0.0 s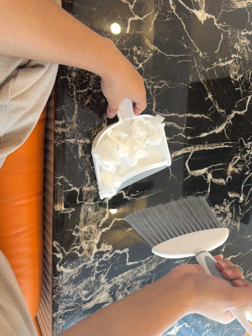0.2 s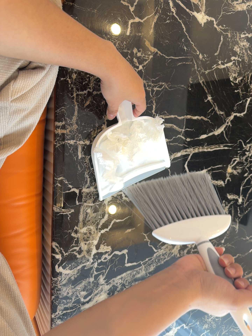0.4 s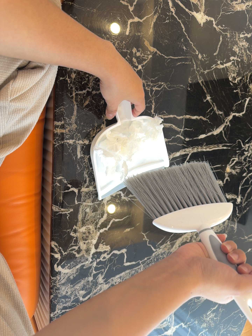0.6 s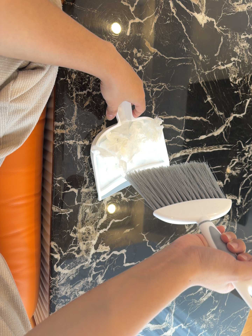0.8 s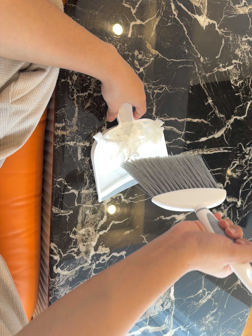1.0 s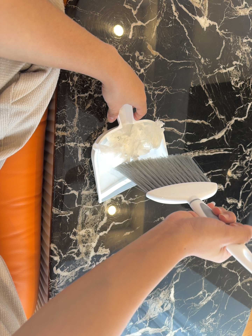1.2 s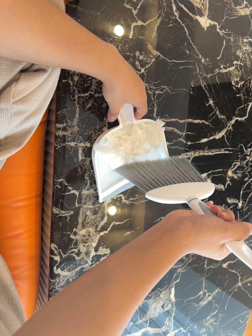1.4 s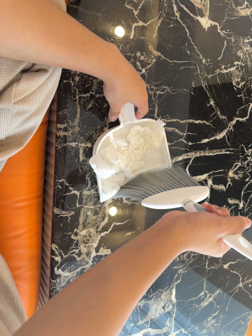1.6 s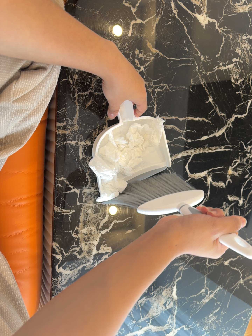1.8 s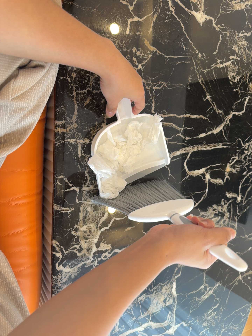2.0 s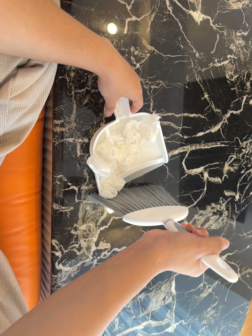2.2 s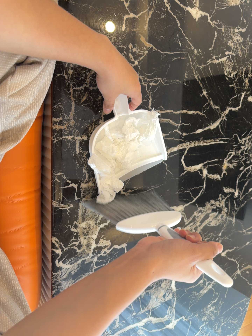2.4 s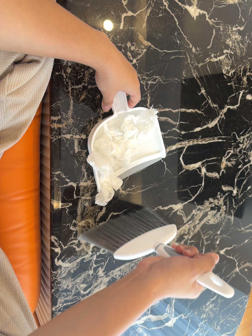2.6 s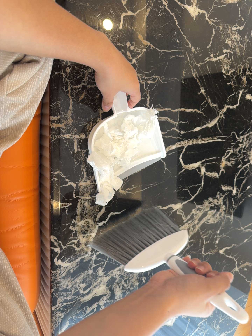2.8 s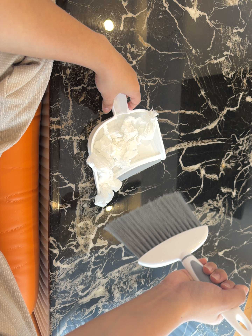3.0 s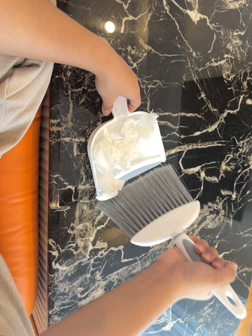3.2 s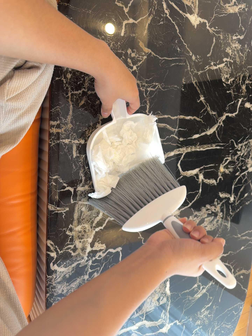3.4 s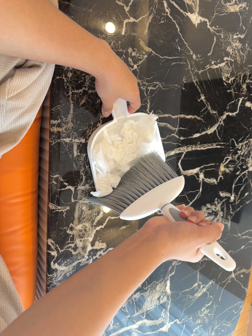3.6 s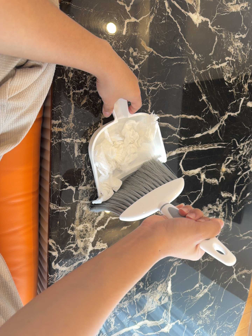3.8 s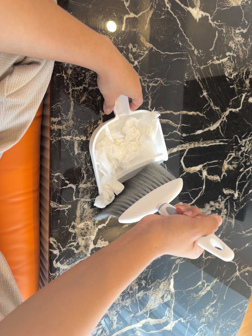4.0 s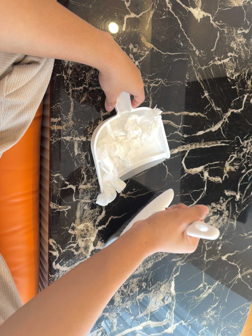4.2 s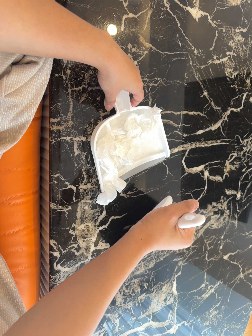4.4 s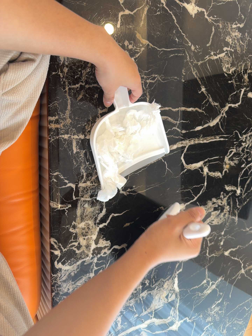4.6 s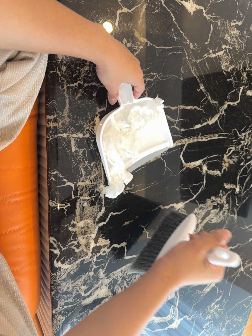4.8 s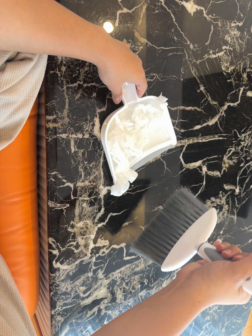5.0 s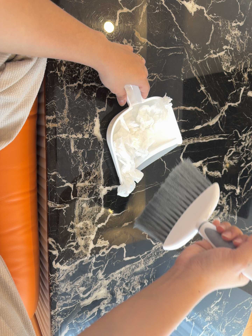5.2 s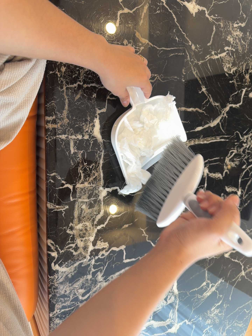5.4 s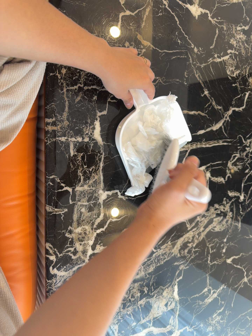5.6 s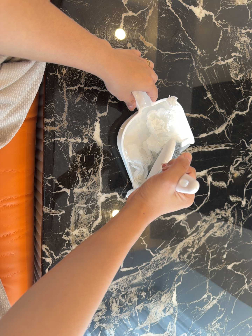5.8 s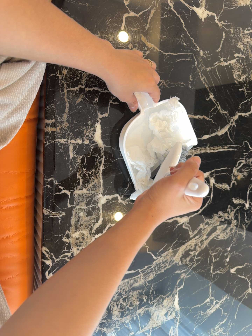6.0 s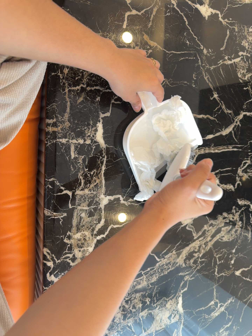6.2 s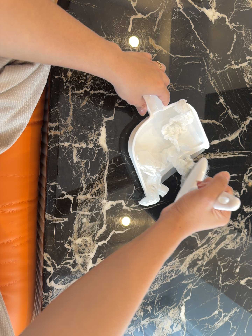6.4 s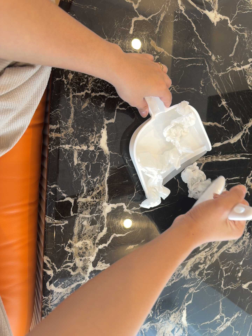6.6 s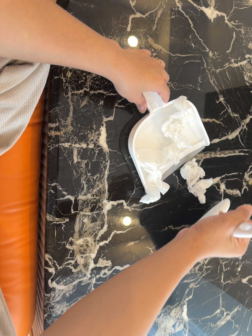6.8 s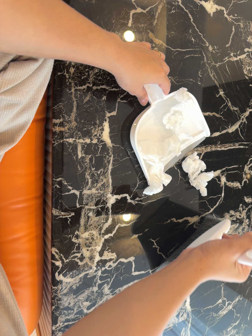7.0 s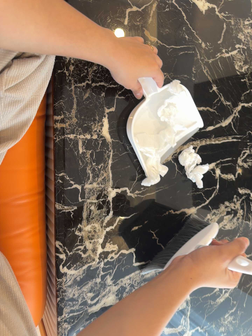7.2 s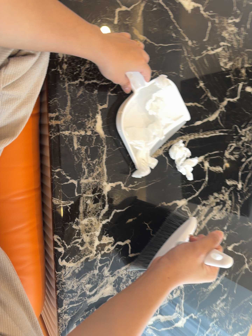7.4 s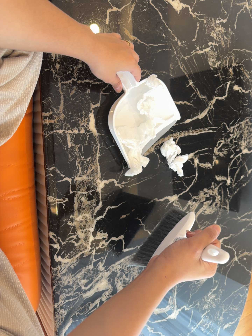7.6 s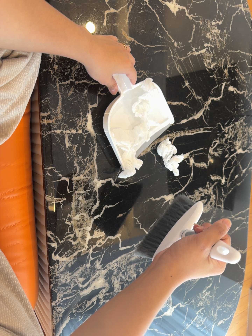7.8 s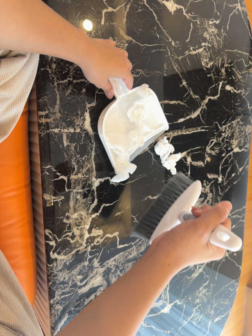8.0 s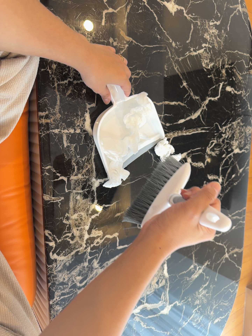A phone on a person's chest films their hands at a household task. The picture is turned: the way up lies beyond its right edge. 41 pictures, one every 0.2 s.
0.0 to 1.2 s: The camera keeps its place and its aim.
1.2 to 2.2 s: The camera shifts only a little, or ends up much as it began.
2.2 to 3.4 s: The camera keeps its place and its aim.
3.4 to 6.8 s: The camera shifts only a little, or ends up much as it began.
6.8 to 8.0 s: The camera travels backward, about 6 cm, so what stands in front gets smaller.
The film runs backward here.
